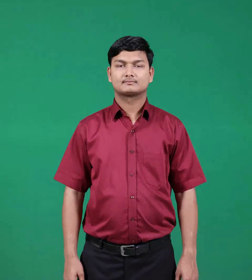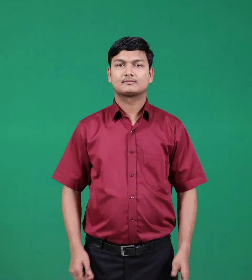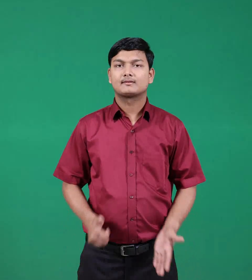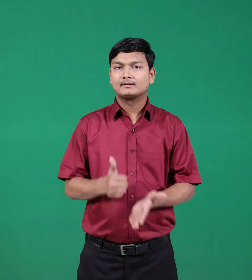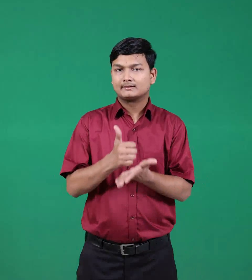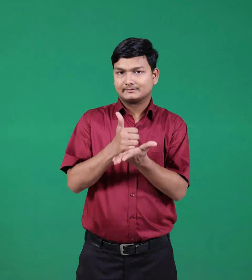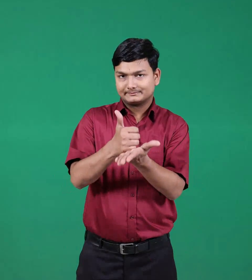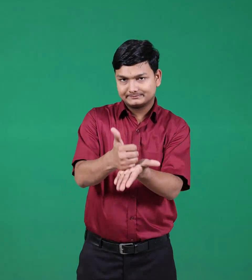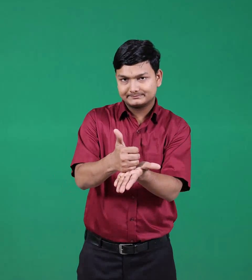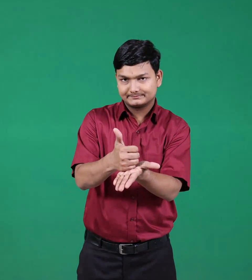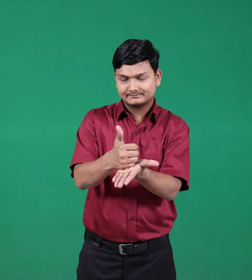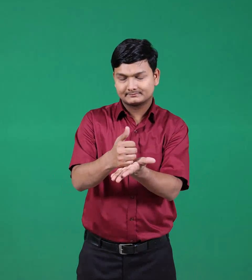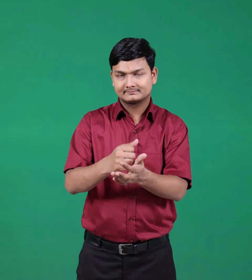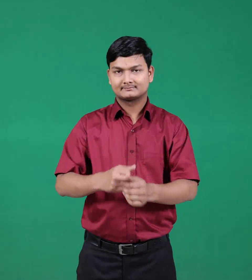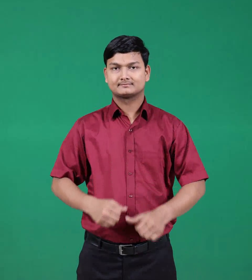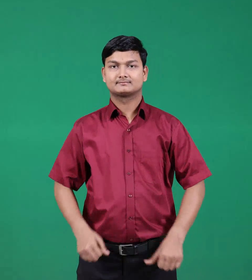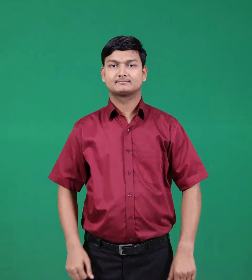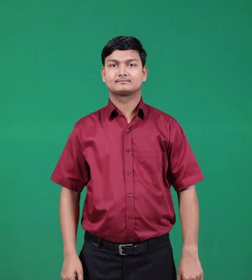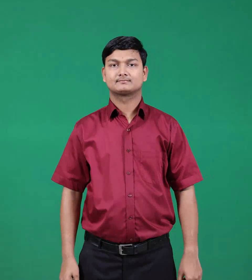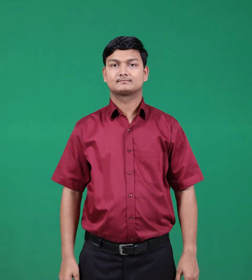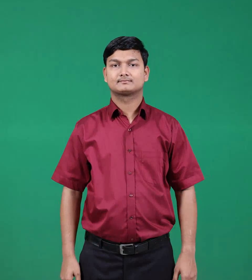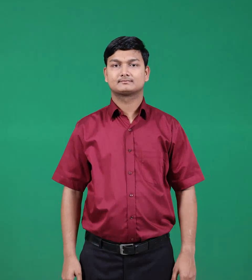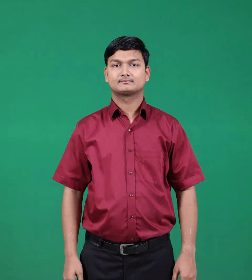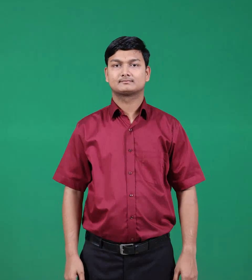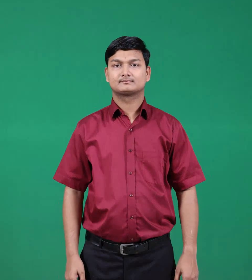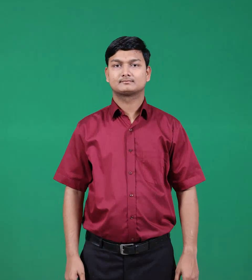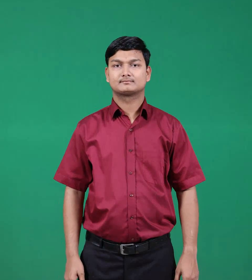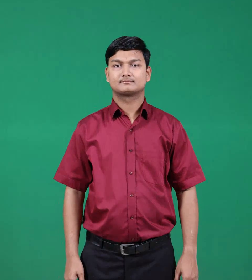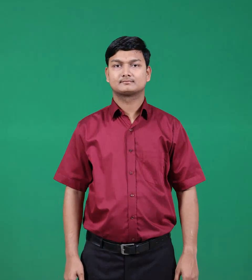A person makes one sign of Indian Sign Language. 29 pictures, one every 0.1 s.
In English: help
